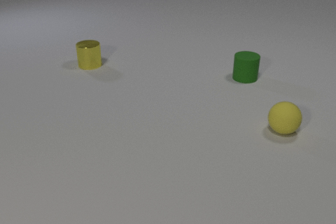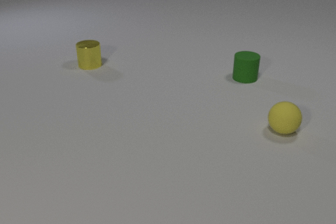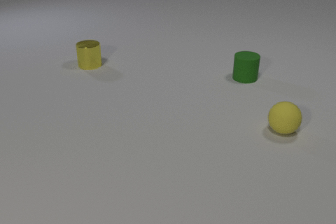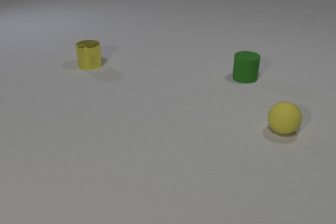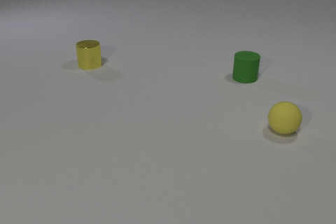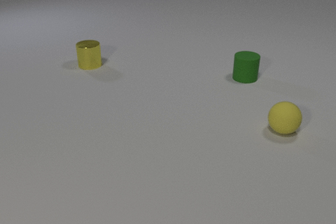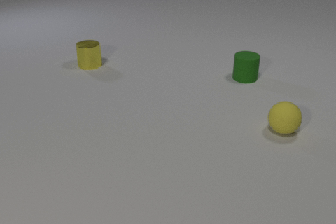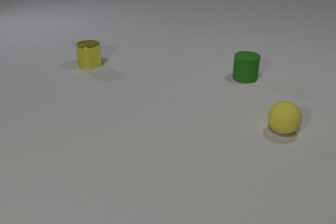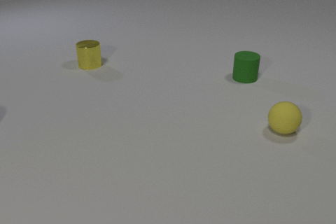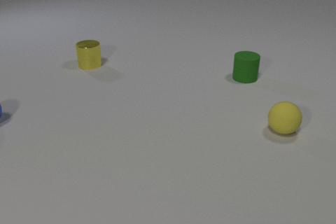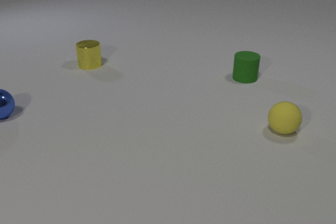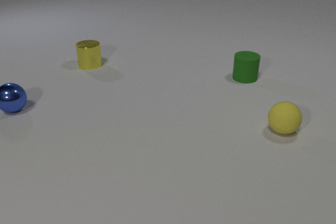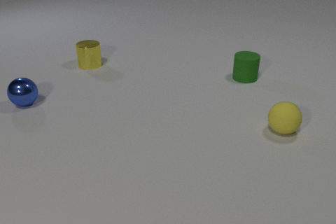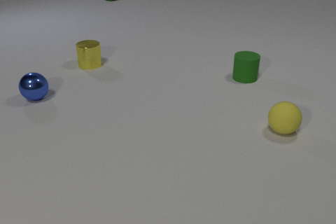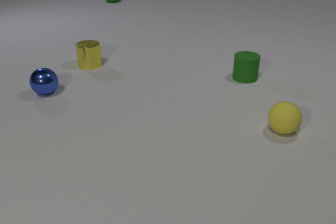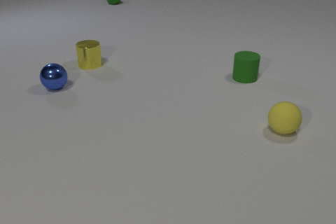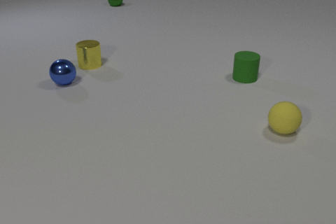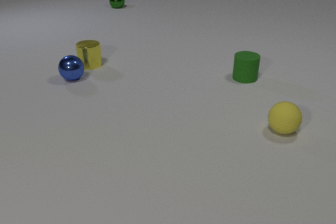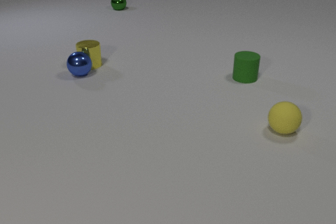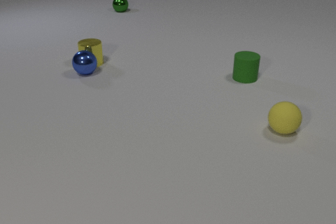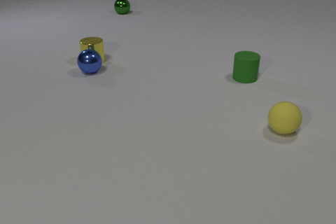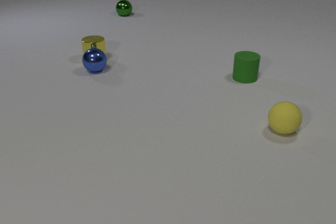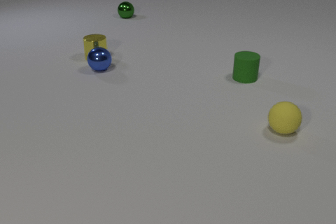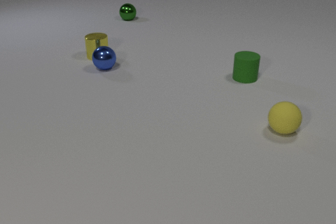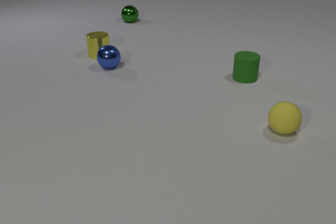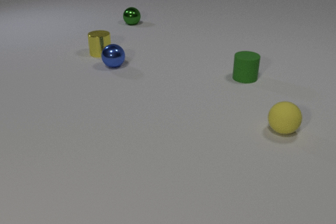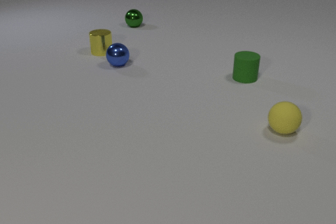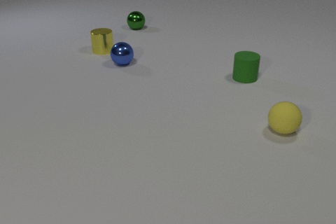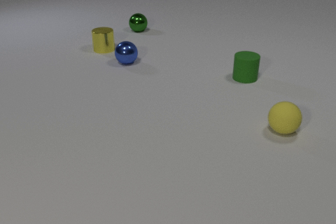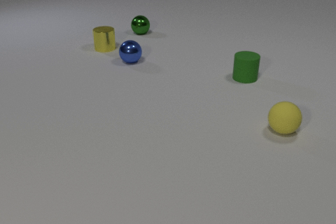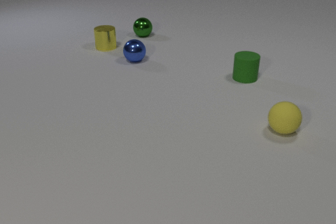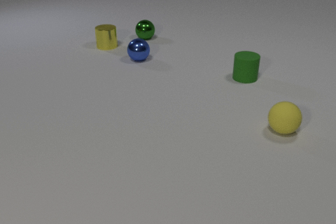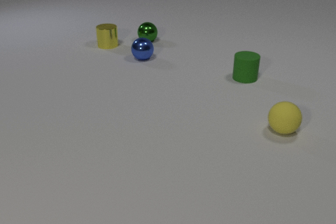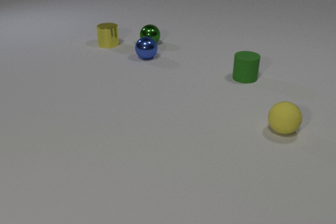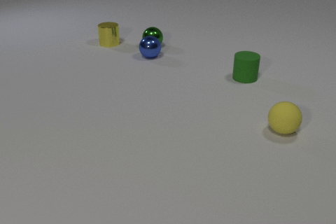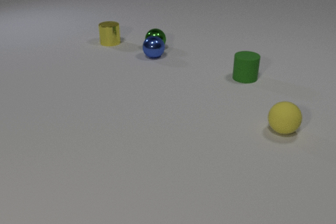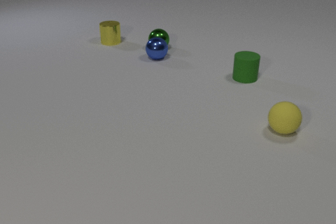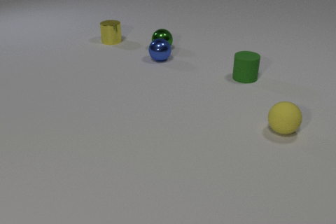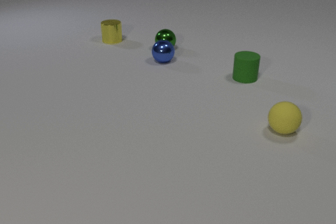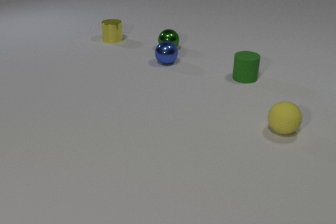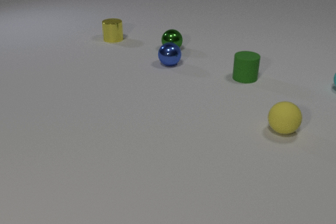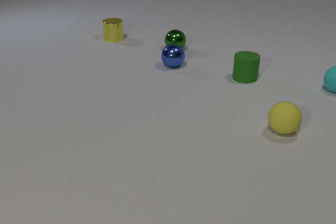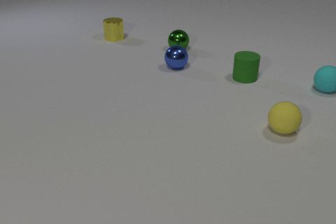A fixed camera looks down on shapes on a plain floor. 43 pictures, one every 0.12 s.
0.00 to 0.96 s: Next to nothing moves.
0.96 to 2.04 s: The blue metal sphere comes in at the left edge, rolls to the right and away from the camera. The green metal sphere comes in at the top edge, rolls toward the camera.
2.04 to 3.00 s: The blue metal sphere rolls to the right and away from the camera. The yellow metal cylinder slides away from the camera. The green metal sphere rolls toward the camera. The blue metal sphere and the yellow metal cylinder collide.
3.00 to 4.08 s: The blue metal sphere rolls to the right and away from the camera. The yellow metal cylinder slides away from the camera. The green metal sphere rolls toward the camera.
4.08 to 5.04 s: The blue metal sphere rolls toward the camera and to the right. The yellow metal cylinder slides away from the camera. The green metal sphere rolls to the right. The cyan rubber sphere comes in at the right edge, rolls to the left and toward the camera. The blue metal sphere and the green metal sphere collide.
What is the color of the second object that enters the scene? green.
What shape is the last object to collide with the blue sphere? sphere.
How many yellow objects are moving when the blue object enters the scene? 0.
